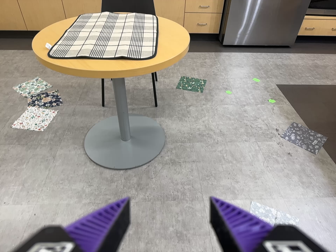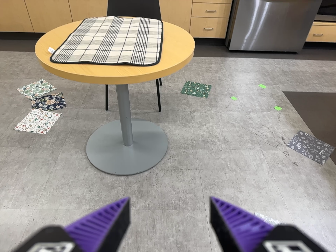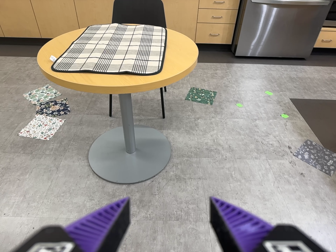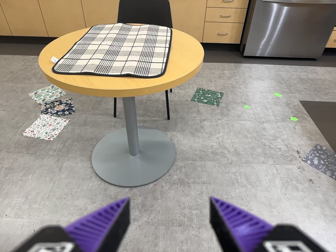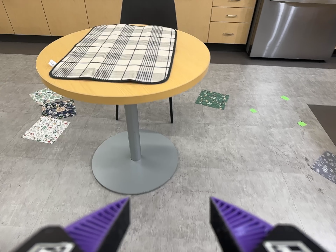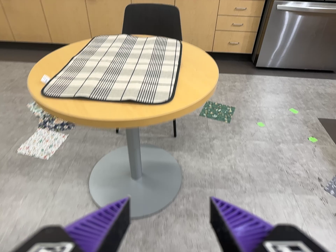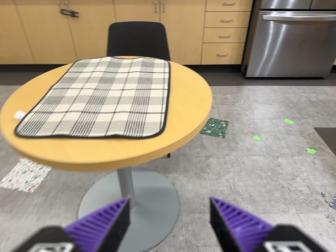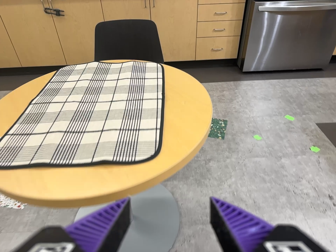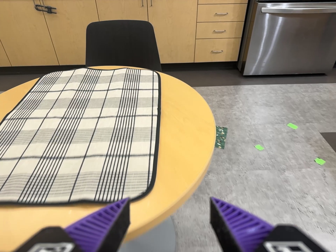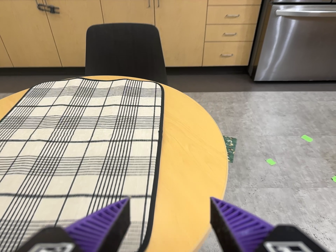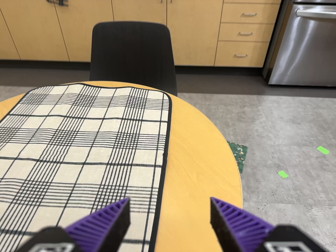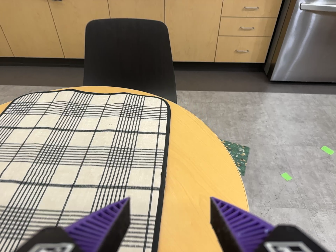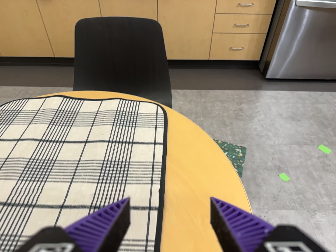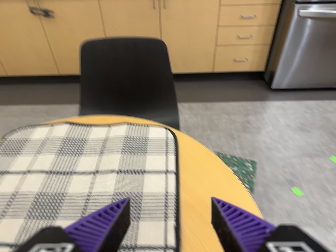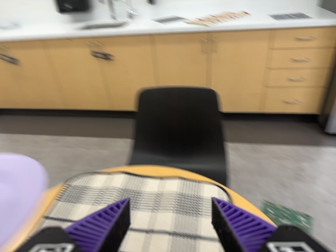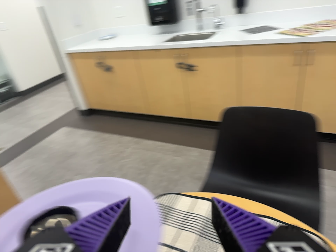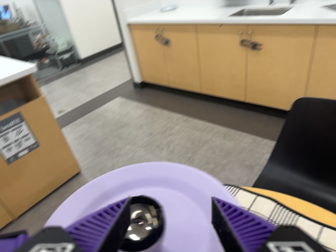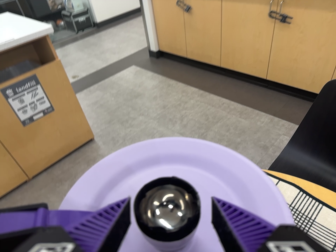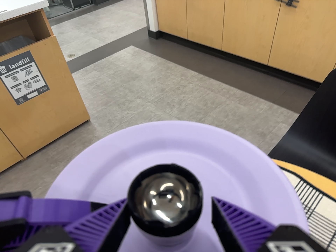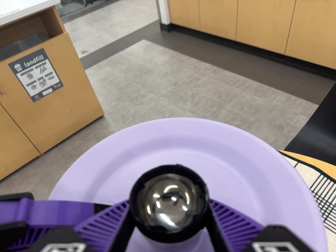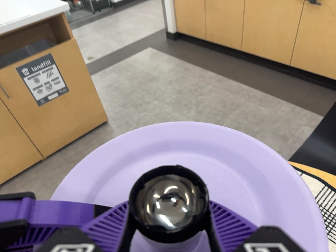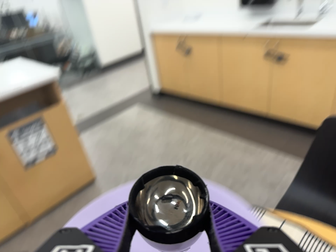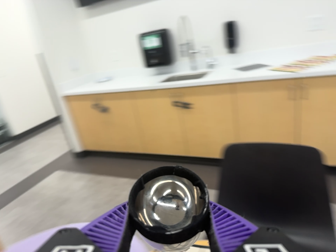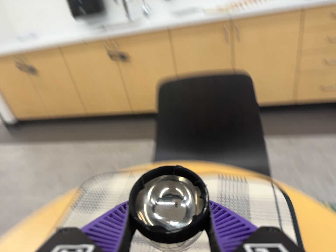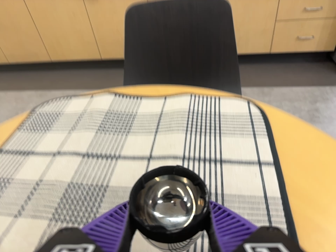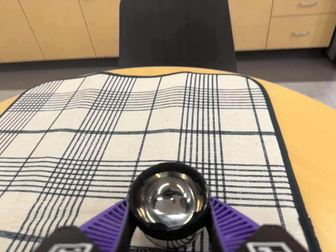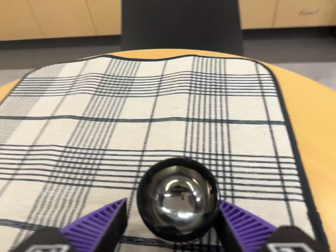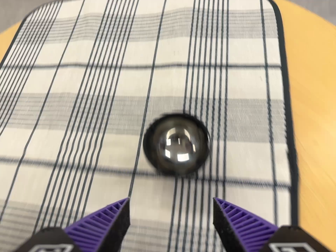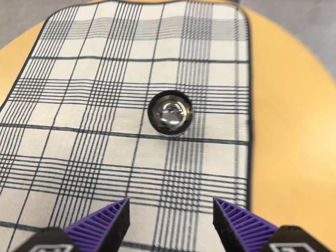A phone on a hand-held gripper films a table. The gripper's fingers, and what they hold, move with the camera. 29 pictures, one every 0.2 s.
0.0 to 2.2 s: The camera travels forward and toward the top of its view, about 90 cm, so what stands in front looms larger.
2.2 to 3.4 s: The camera pans to its left by about 40 degrees. It travels toward the top of its view, to its left and forward, about 34 cm, so close, fixed things drift downward. It rolls about its line of sight by about 15 degrees, and the scene rotates clockwise.
3.4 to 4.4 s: The camera pans to its right by about 15 degrees. It travels to its right and backward, about 9 cm, so close, fixed things drift to the left. Its aim tips toward the top of its view by about 20 degrees, and the scene shifts downward. It rolls about its line of sight by about 10 degrees, and the scene rotates counterclockwise.
4.4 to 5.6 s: The camera pans to its right by about 20 degrees. It travels toward the bottom of its view, about 26 cm, so close, fixed things drift upward. Its aim tips toward the bottom of its view by about 40 degrees, and the scene shifts upward.
The film runs forward here.
